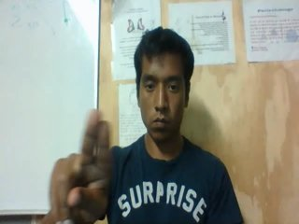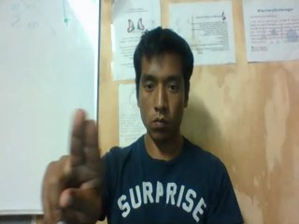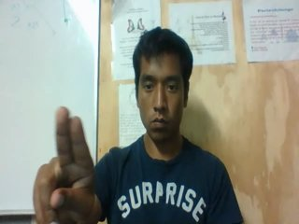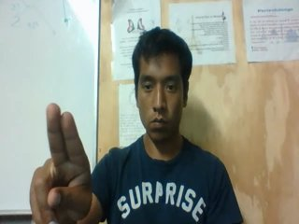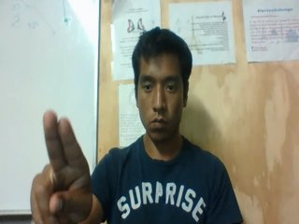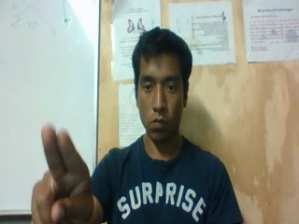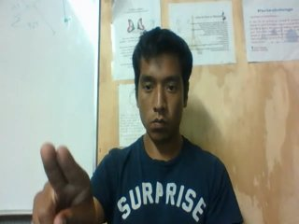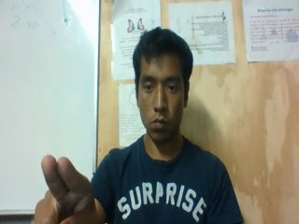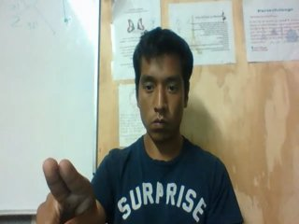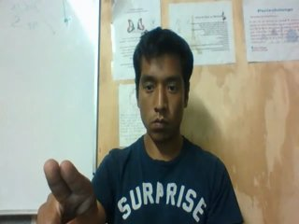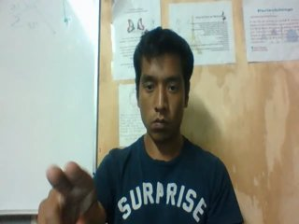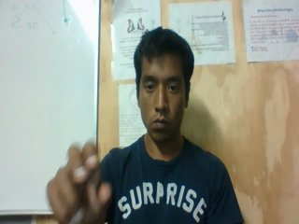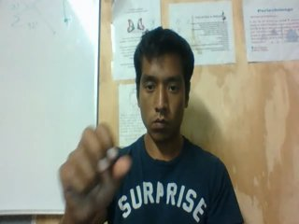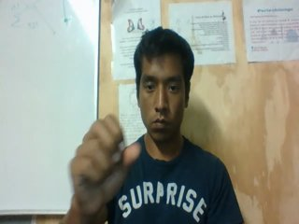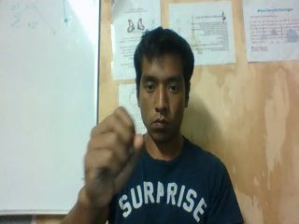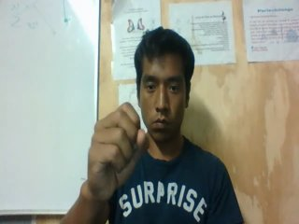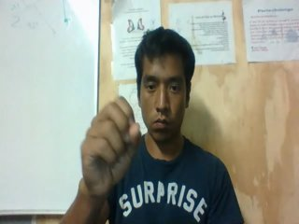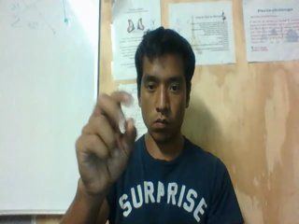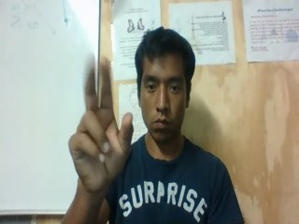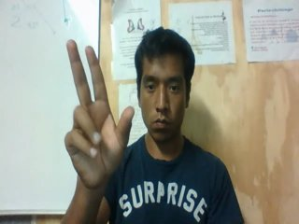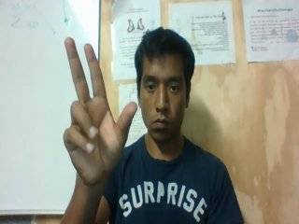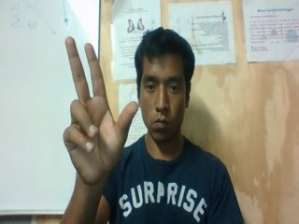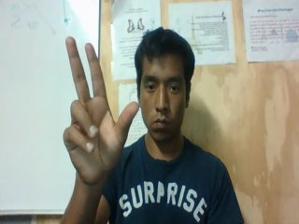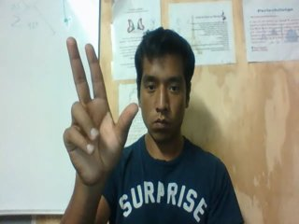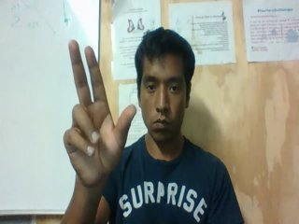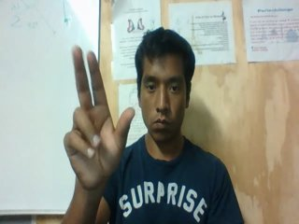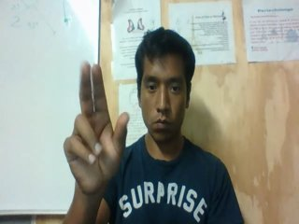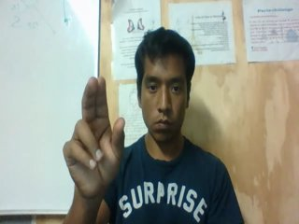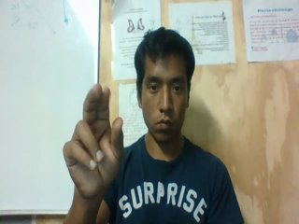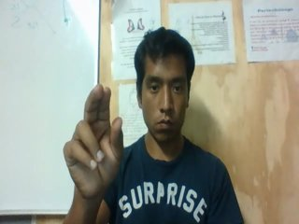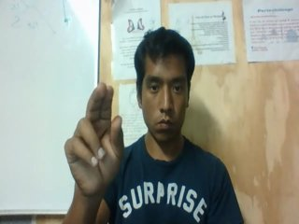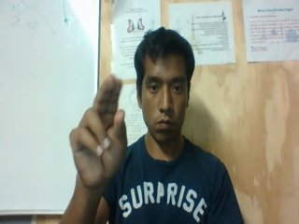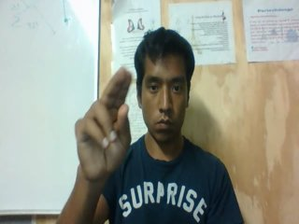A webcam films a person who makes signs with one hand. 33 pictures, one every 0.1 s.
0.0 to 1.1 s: Pointing with two fingers.
1.2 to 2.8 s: Zoom in.
2.9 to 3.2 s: Pointing with two fingers.
